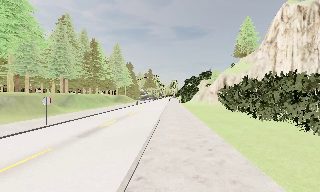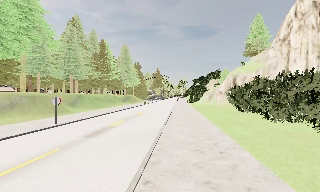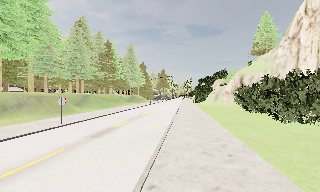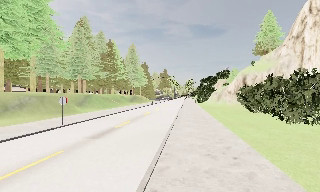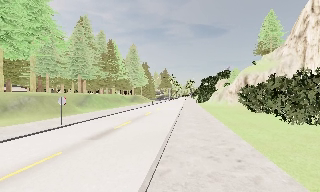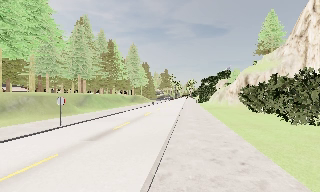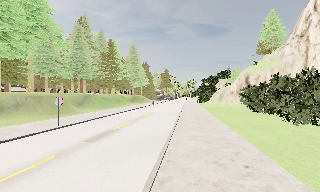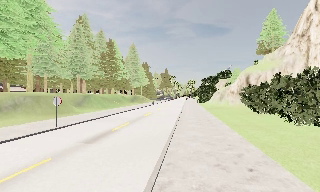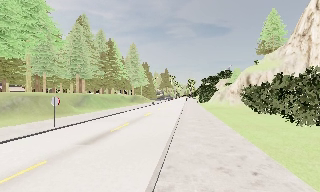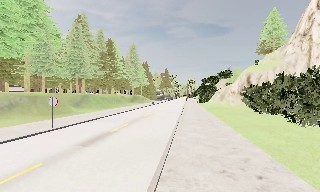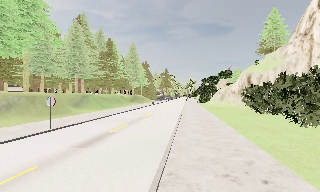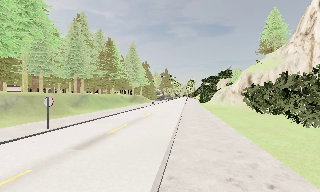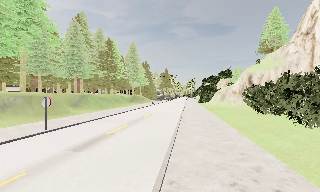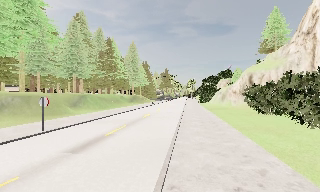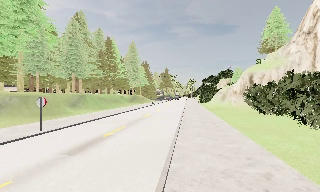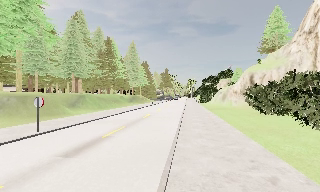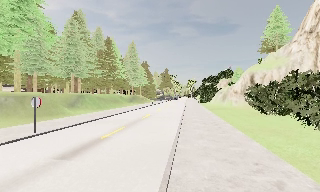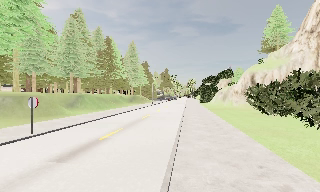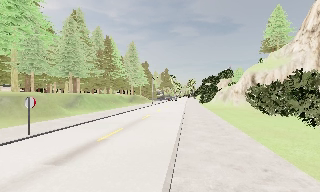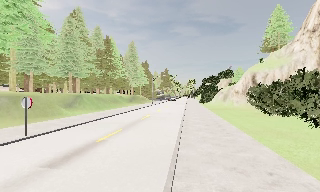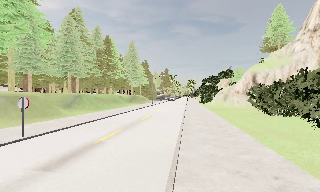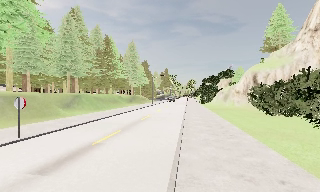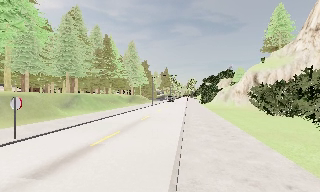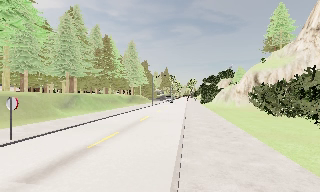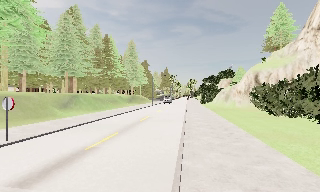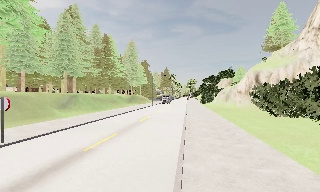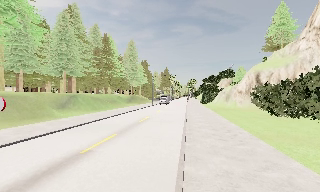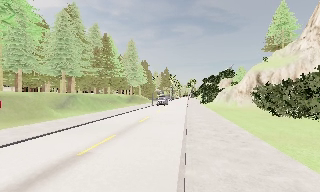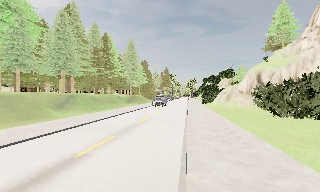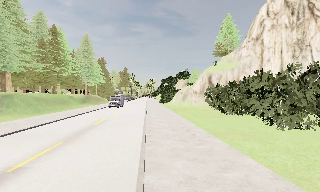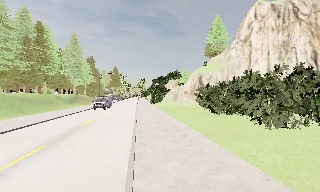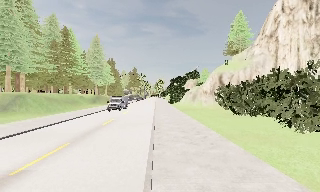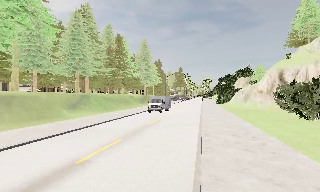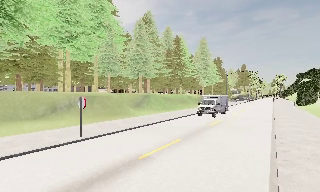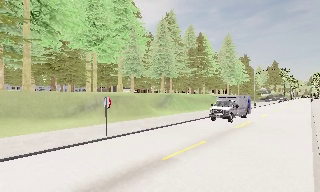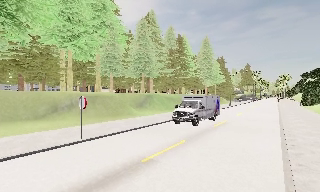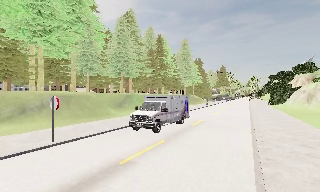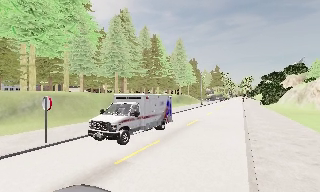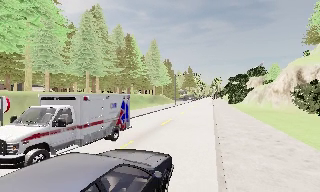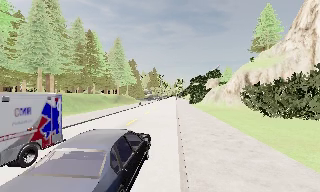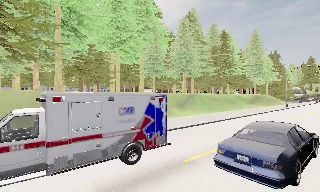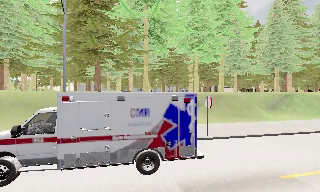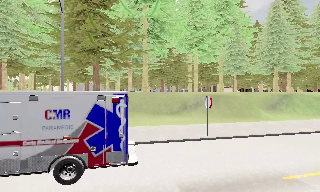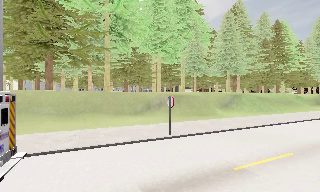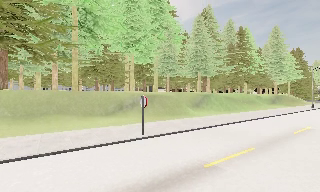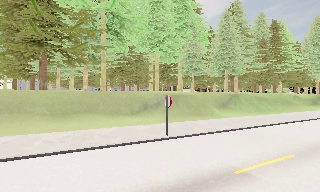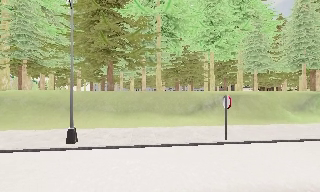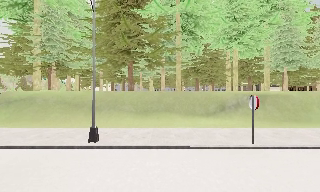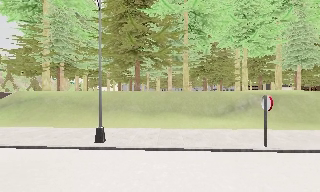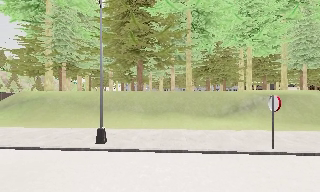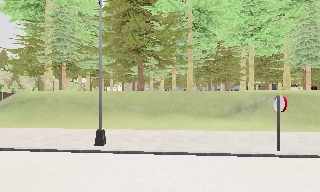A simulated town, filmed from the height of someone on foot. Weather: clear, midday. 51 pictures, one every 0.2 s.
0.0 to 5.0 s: The camera travels forward, about 6 m, so what stands in front looms larger.
5.0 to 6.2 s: The scene slides to the left, as the camera pans about 10 degrees to its right. It travels forward, about 1.5 m, so what stands in front looms larger.
6.2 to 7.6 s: The camera swings to its left by about 20 degrees, and the scene slides to the right. It travels forward, about 1 m, so what stands in front looms larger. It loses speed.
7.6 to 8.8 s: The camera pans to its left, which is counterclockwise from overhead, by about 40 degrees.
8.8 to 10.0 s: The scene slides to the right, as the camera pans about 40 degrees to its left. It travels forward, about 1.5 m.
The film runs forward here.
